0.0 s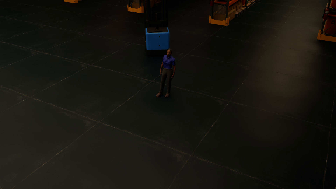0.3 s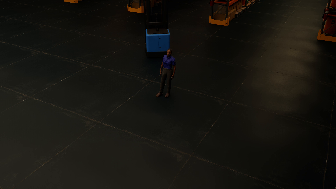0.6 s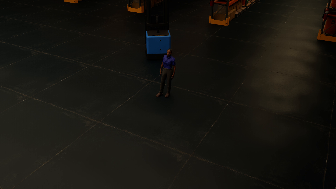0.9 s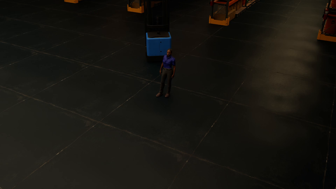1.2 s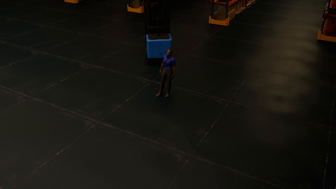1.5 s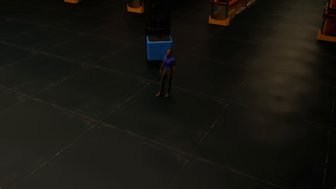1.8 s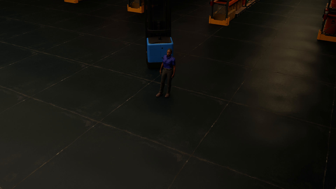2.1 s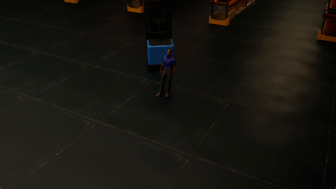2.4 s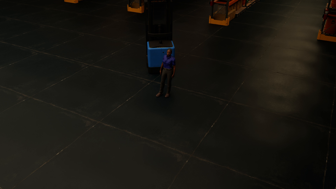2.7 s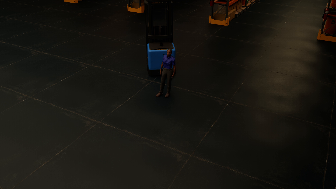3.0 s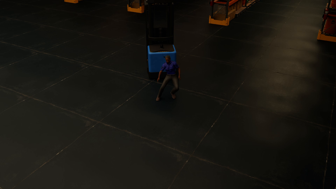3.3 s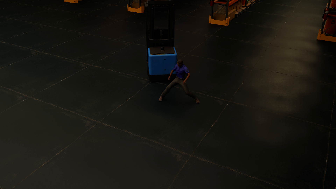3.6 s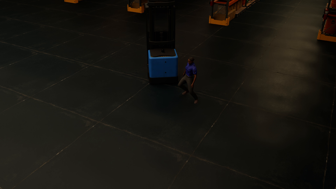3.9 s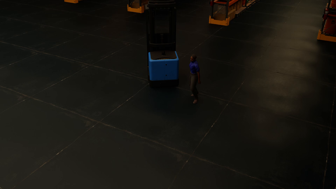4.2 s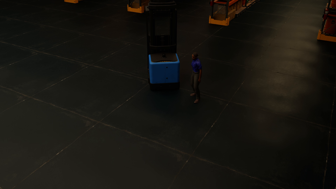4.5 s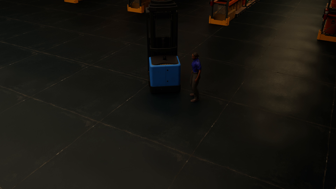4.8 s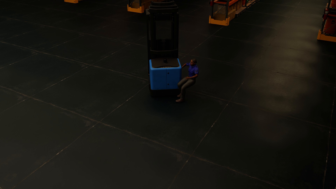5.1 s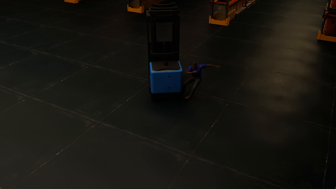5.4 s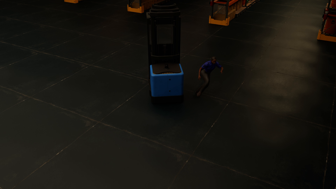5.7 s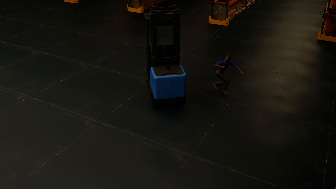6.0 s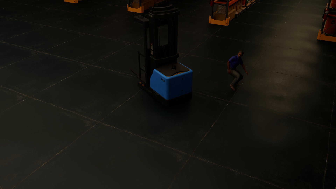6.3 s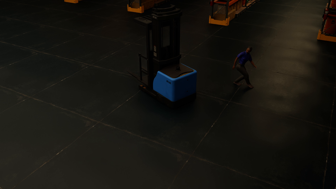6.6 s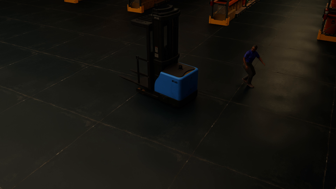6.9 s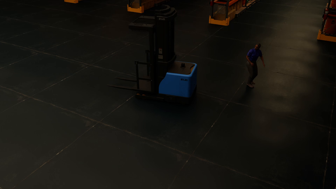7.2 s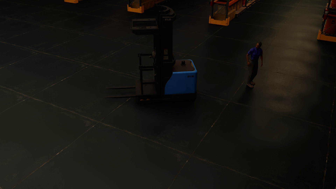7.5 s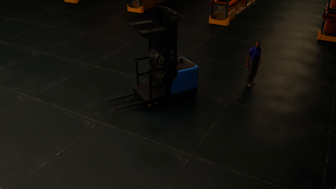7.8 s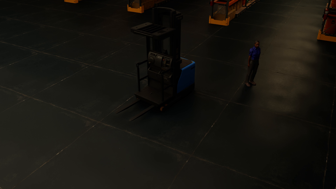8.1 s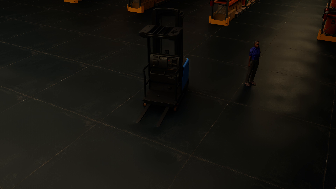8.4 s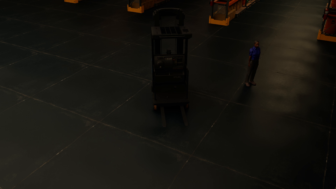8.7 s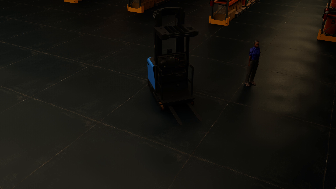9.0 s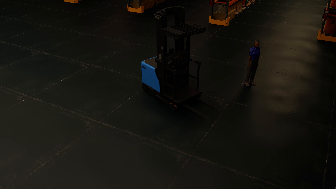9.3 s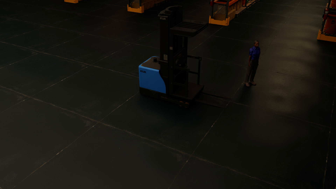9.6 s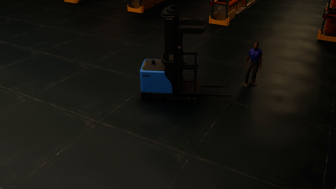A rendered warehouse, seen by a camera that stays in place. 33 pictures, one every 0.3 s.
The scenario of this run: Near miss between a forklift and a person.
